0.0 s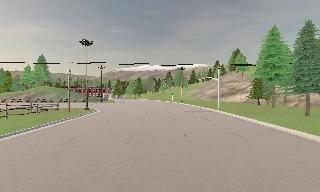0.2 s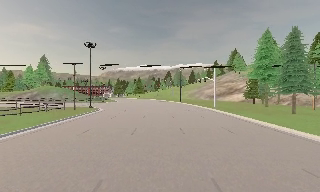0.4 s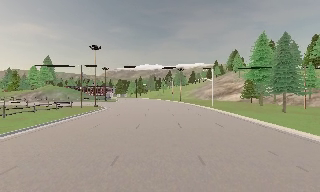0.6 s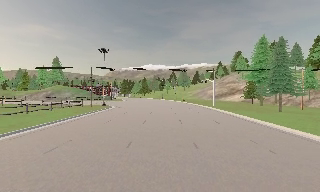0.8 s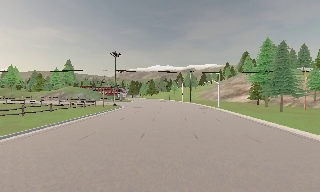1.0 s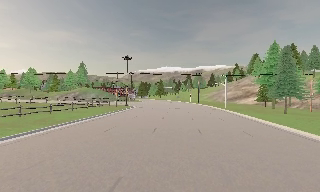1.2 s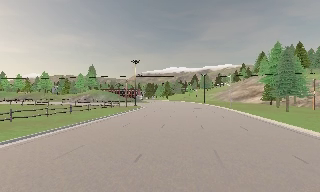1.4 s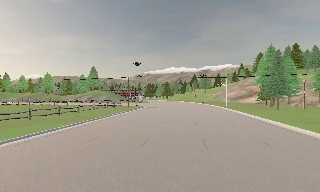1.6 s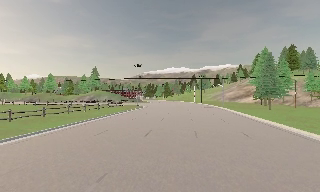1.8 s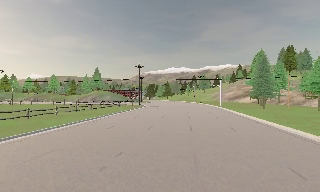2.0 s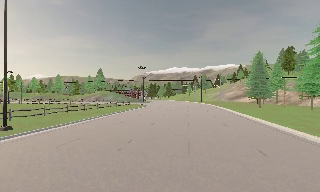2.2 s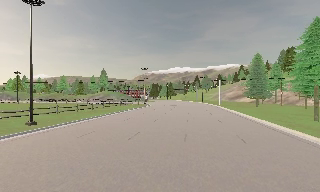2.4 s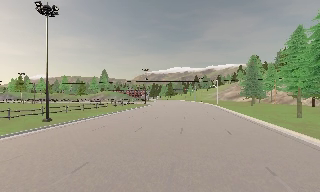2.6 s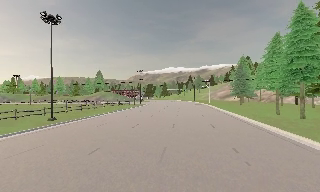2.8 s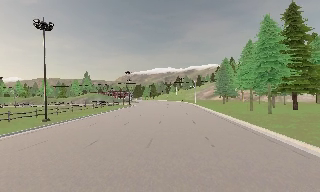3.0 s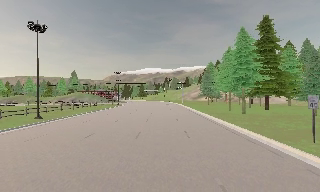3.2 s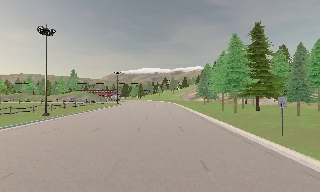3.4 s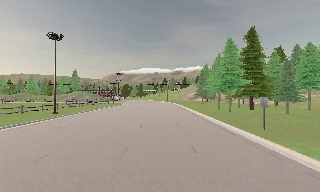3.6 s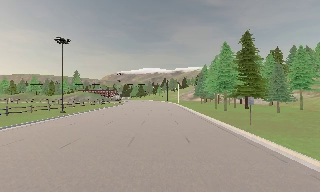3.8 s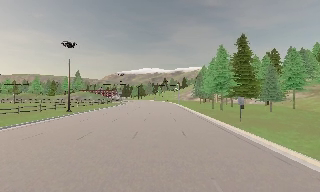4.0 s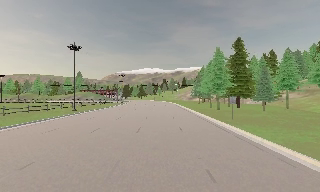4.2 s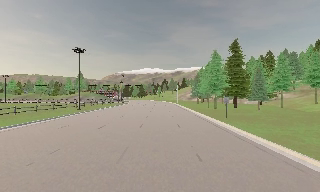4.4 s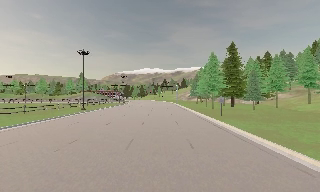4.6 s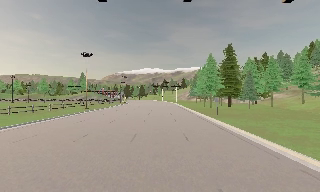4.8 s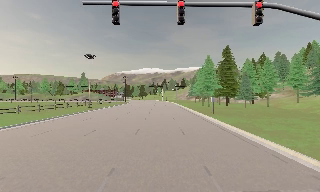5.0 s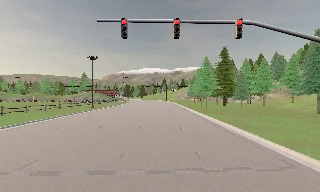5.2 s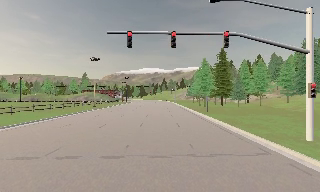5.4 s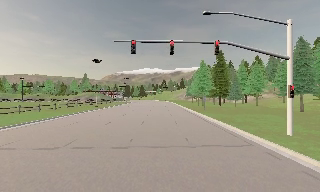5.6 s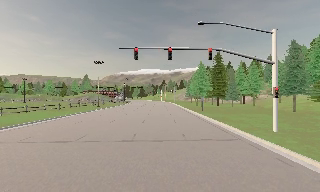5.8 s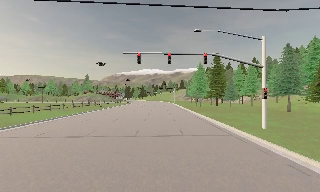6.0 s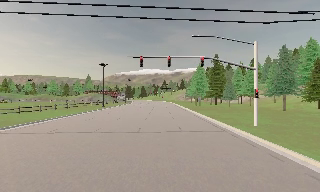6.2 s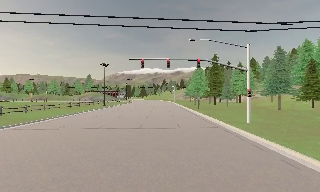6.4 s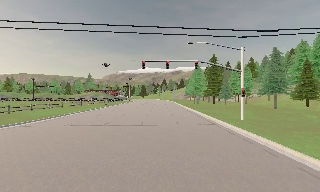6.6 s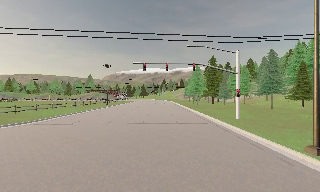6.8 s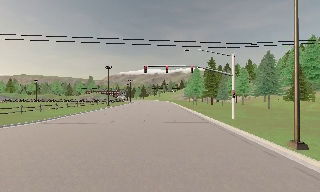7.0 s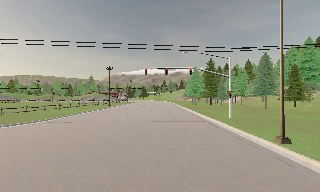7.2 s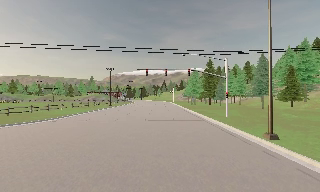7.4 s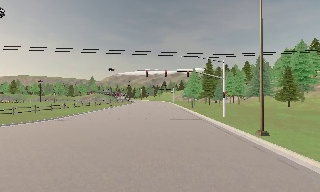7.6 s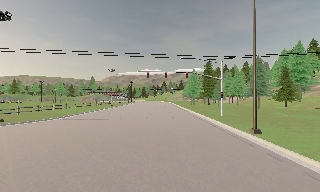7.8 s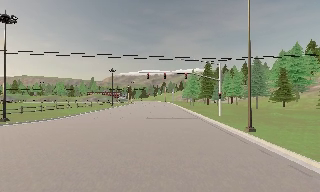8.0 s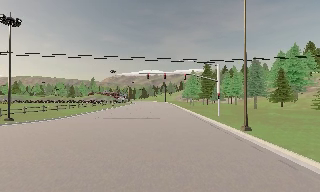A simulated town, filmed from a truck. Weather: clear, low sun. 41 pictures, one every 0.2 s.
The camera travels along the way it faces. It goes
backward.
0.0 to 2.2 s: The scene slides to the right, as the camera pans about 10 degrees to its left. It travels backward, about 25 m, so what stands in front gets smaller.
2.2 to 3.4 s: The camera pans to its right, which is clockwise from overhead, by about 10 degrees. It travels backward, about 12 m, so what stands in front gets smaller.
3.4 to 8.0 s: The camera travels backward, about 30 m, so what stands in front gets smaller. It loses speed.
The film runs backward here.
